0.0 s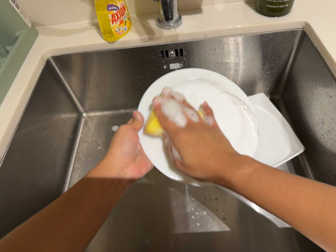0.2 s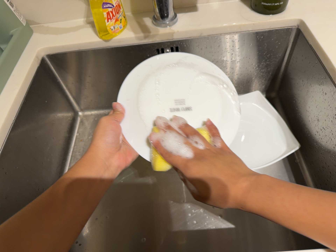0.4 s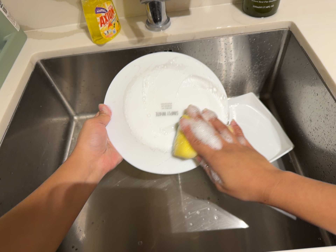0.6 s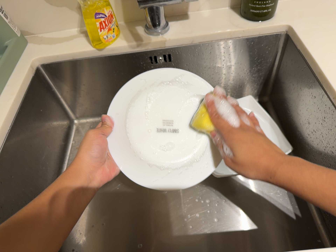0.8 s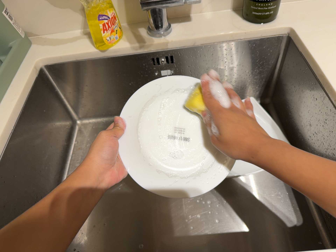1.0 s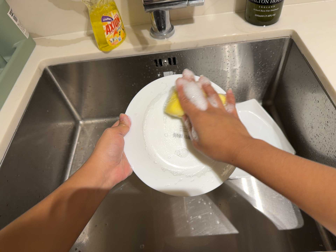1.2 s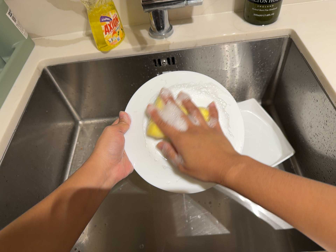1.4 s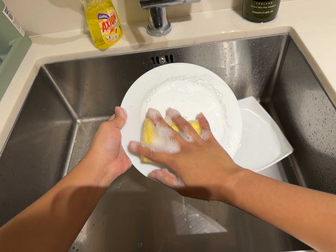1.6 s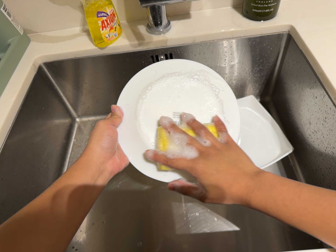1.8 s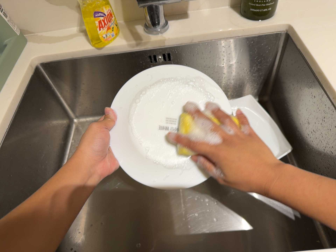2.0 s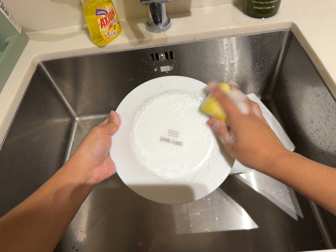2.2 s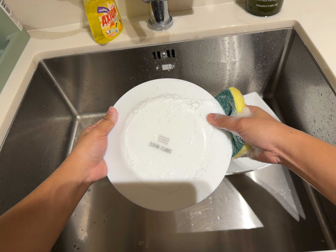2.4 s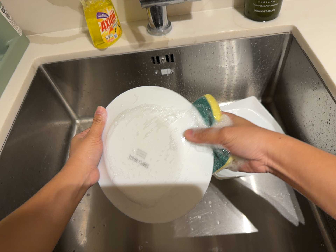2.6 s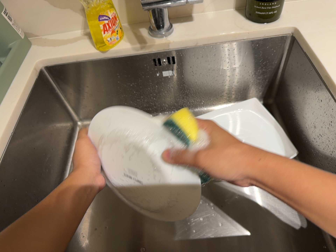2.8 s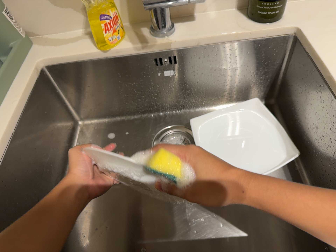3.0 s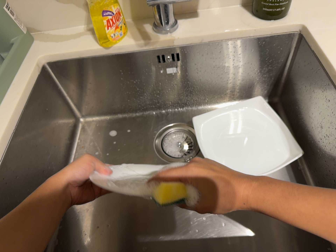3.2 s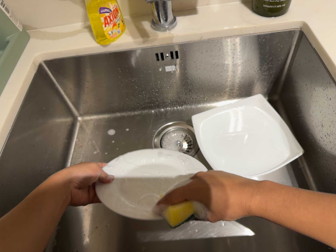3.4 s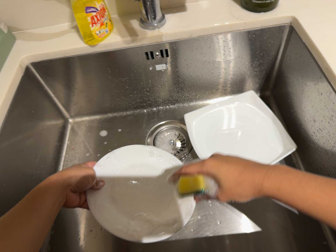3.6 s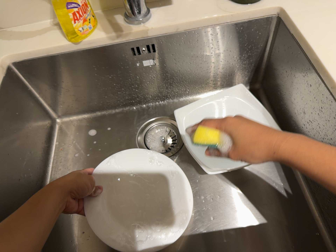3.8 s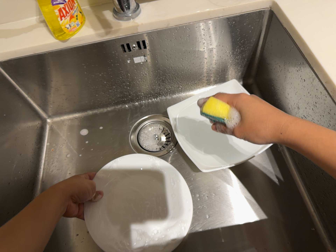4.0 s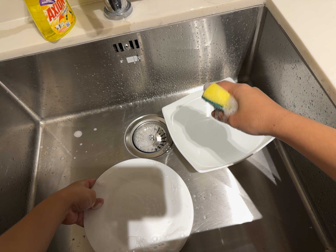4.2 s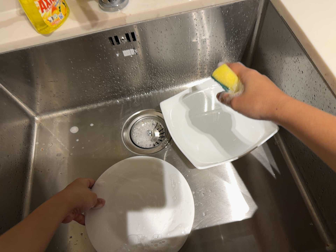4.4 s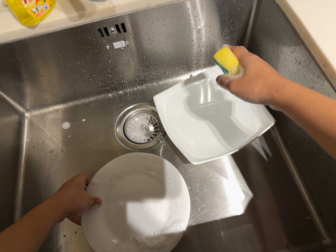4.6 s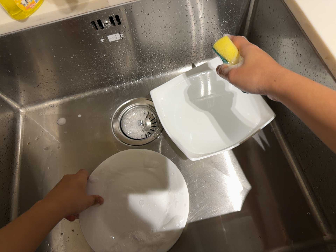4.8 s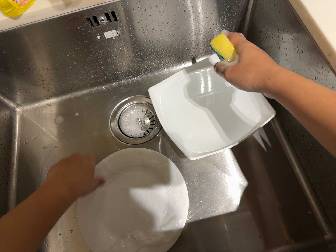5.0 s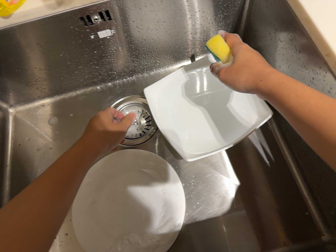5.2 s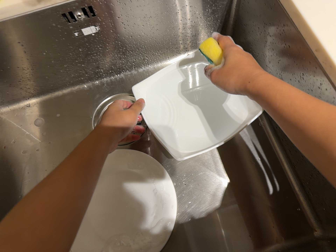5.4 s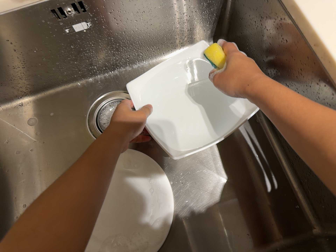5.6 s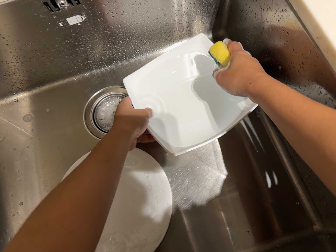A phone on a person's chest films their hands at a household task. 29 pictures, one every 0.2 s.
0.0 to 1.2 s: The camera shifts only a little, or ends up much as it began.
1.2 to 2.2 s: The camera keeps its place and its aim.
2.2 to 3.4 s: The camera shifts only a little, or ends up much as it began.
3.4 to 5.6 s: The camera travels forward and toward the top of its view, about 12 cm, so what stands in front looms larger. Its aim tips toward the bottom of its view by about 15 degrees. It rolls about its line of sight by about 10 degrees, and the scene rotates counterclockwise.
The film runs forward here.
